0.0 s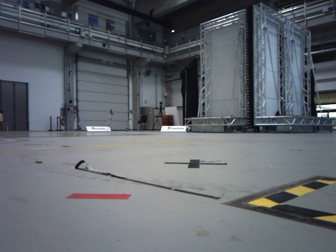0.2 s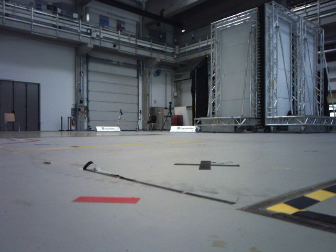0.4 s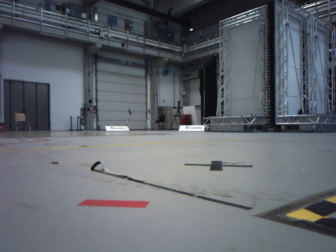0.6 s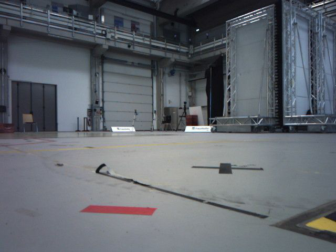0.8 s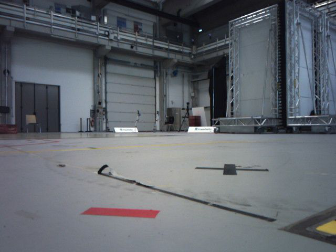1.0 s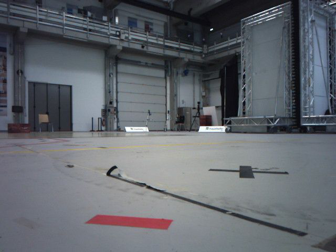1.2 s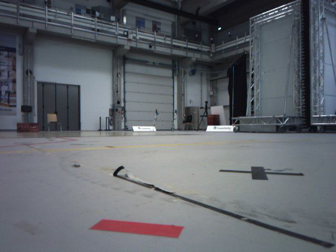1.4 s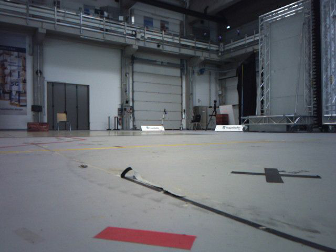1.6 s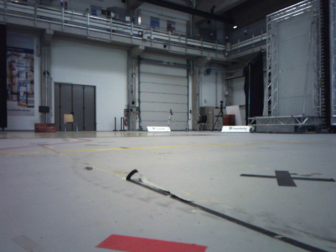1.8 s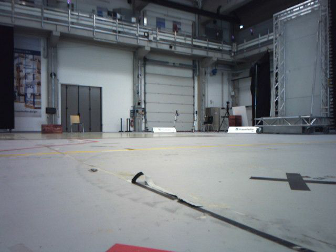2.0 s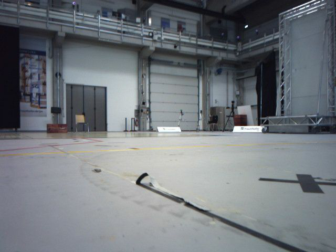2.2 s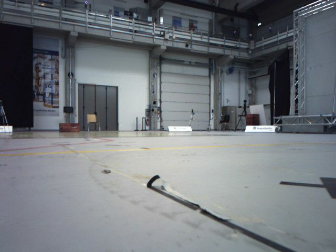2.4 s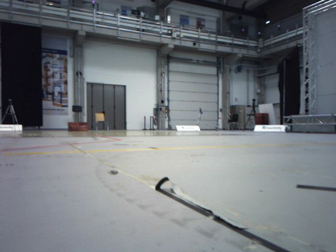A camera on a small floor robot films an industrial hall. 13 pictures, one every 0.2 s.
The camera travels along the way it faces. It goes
forward.
0.0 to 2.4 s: The camera pans to its left, which is counterclockwise from overhead, by about 20 degrees. It travels forward, about 0.5 m, so what stands in front looms larger.
The film runs forward here.
